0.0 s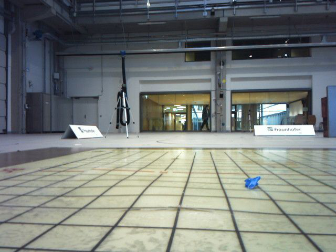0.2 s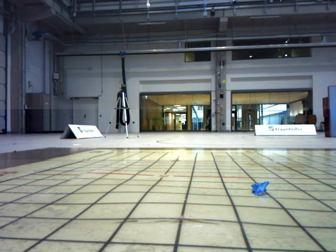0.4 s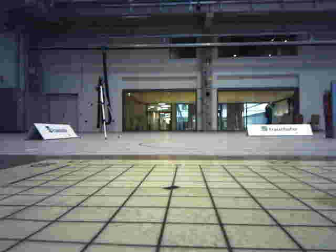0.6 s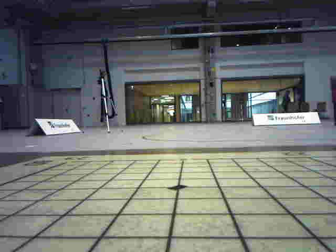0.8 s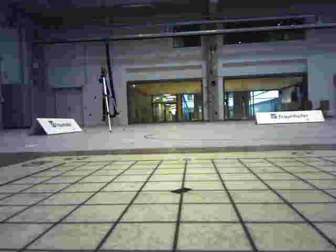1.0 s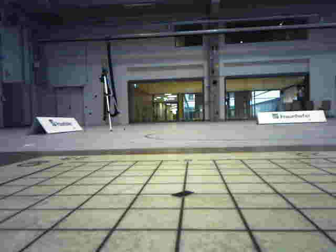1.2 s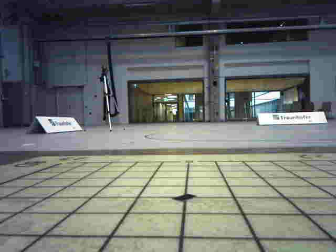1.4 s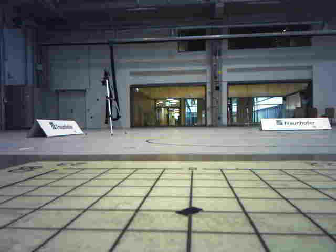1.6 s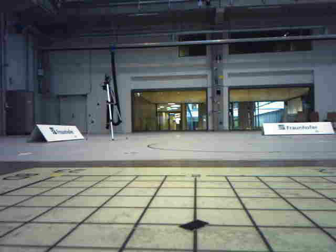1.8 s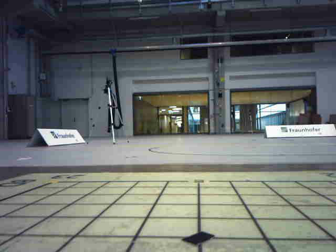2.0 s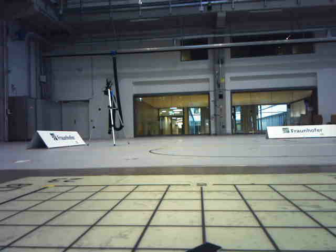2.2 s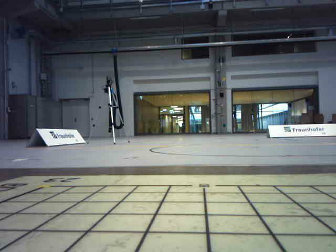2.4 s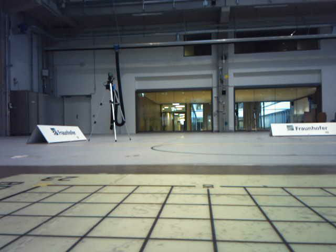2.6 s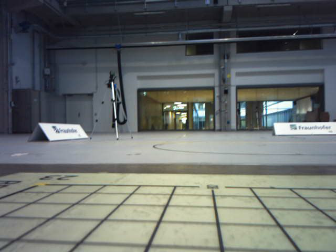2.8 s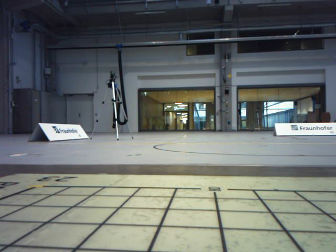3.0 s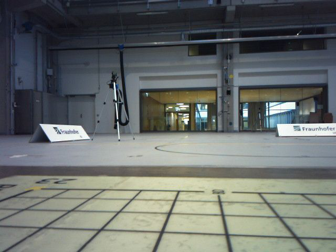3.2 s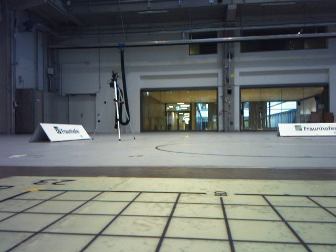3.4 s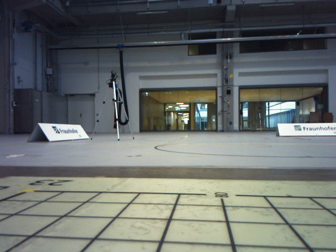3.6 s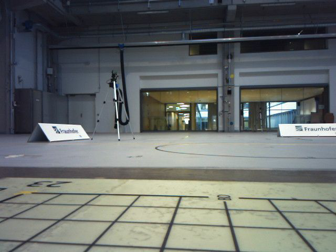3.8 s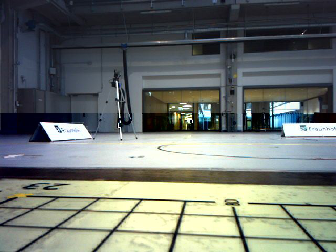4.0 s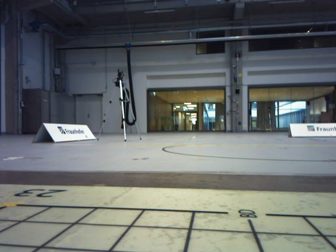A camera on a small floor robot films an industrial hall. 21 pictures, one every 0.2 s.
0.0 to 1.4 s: The camera travels backward, about 0.3 m, so what stands in front gets smaller.
1.4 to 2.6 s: The scene slides to the left, as the camera pans about 170 degrees to its right.
2.6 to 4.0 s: The camera travels forward, about 0.3 m, so what stands in front looms larger.
The film runs forward here.
